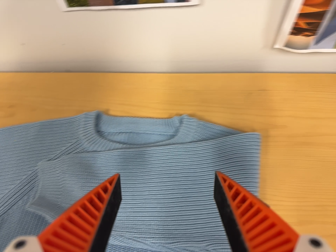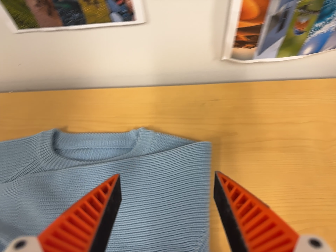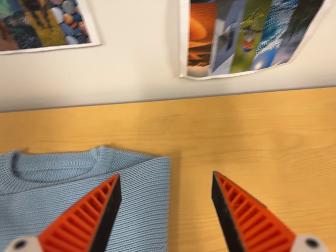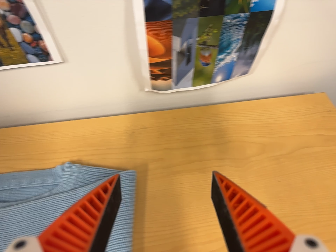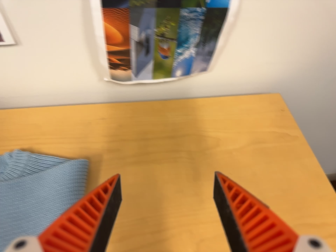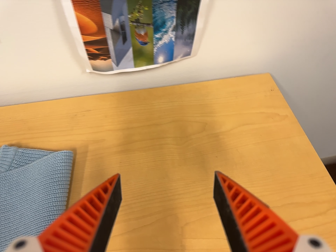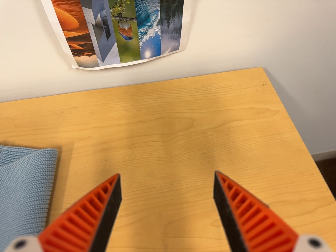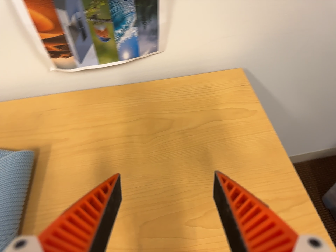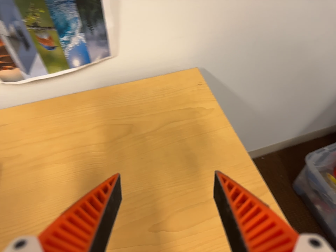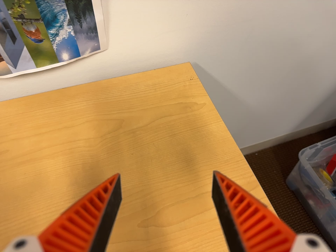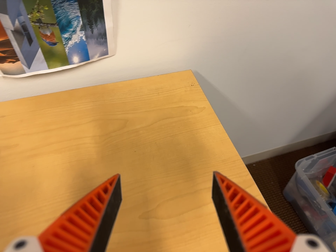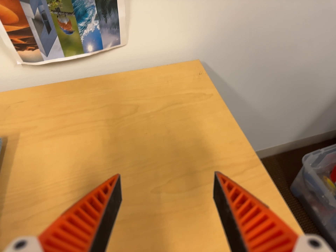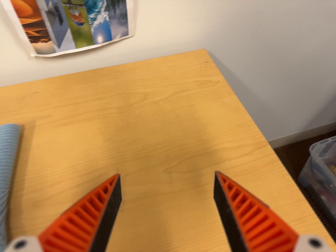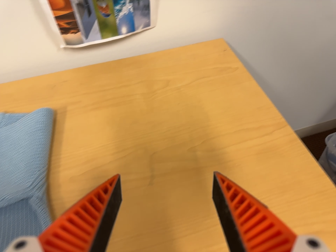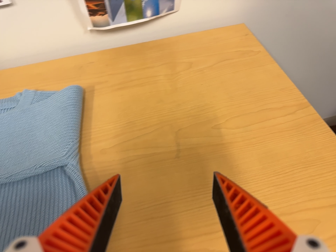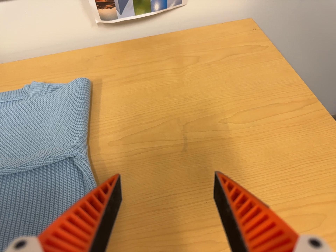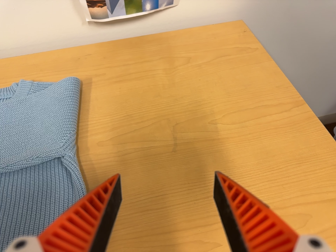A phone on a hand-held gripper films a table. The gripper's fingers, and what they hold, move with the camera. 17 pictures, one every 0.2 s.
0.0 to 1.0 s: The scene slides to the left, as the camera pans about 15 degrees to its right. It travels to its right, about 20 cm, so close, fixed things drift to the left. It rolls about its line of sight by about 10 degrees, and the scene rotates counterclockwise.
1.0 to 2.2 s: The camera travels to its right and toward the bottom of its view, about 12 cm, so close, fixed things drift to the left.
2.2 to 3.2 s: The camera travels toward the bottom of its view, to its left and backward, about 12 cm, so close, fixed things drift upward.
The film runs backward here.
